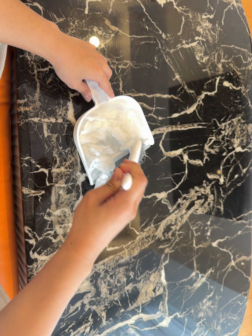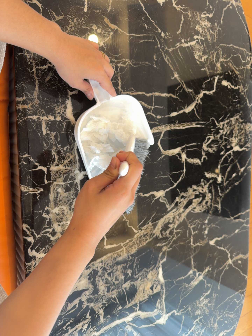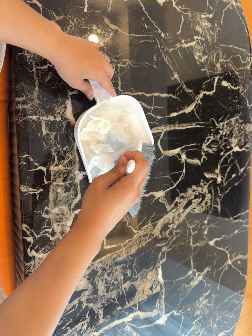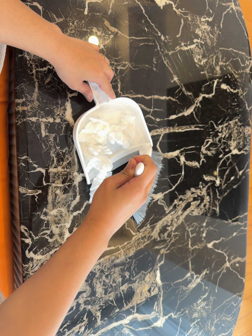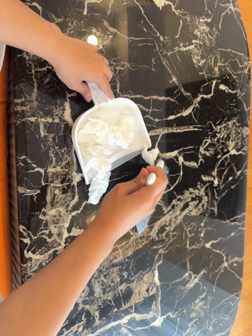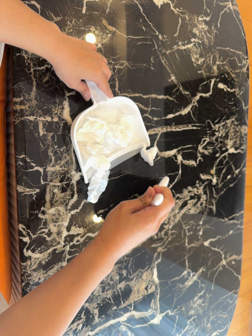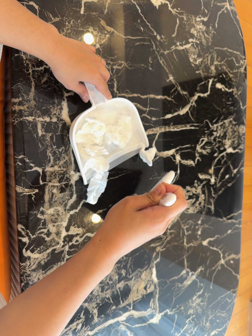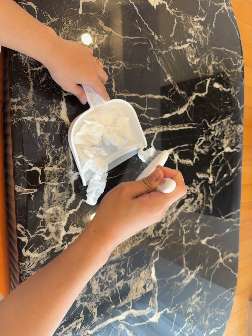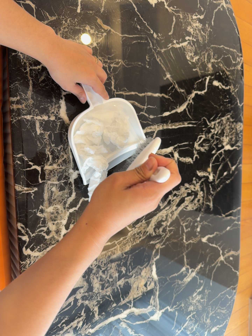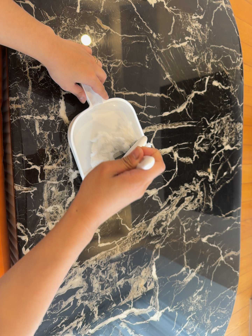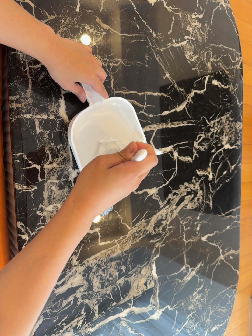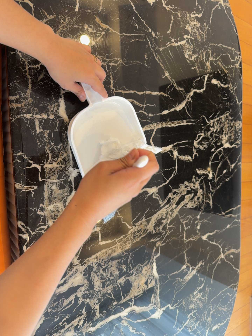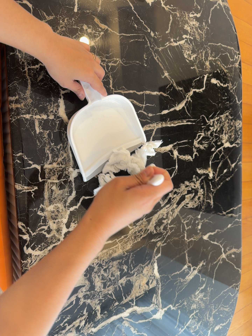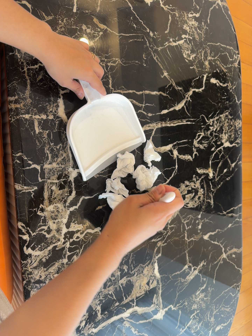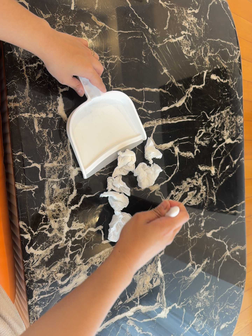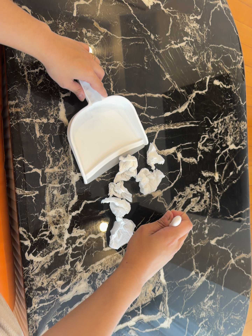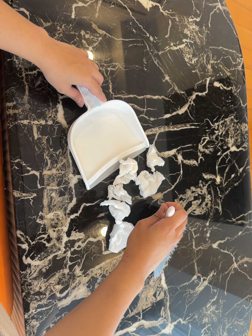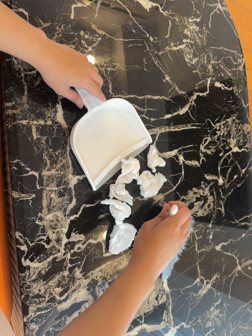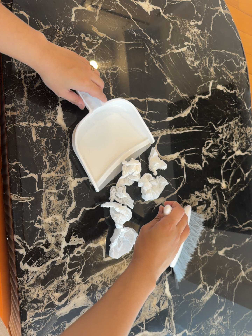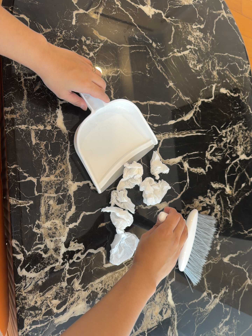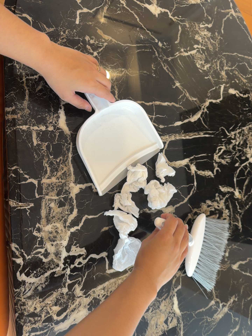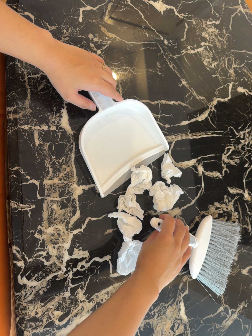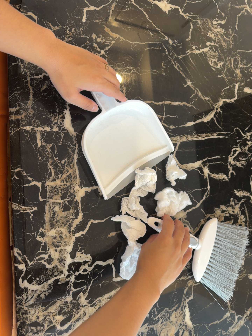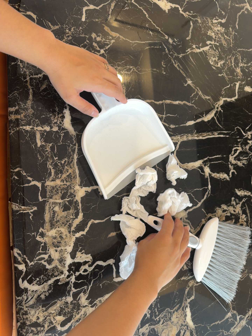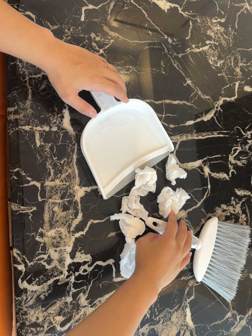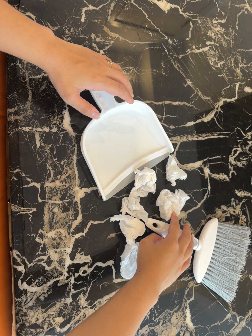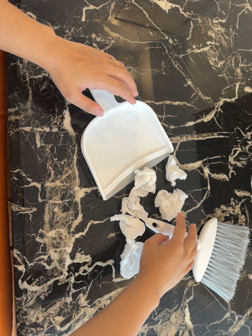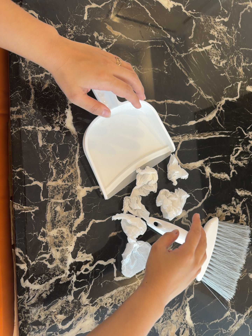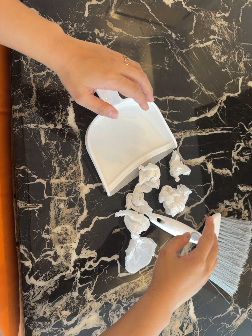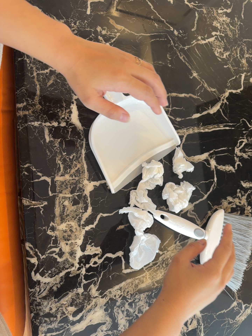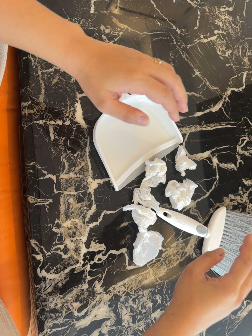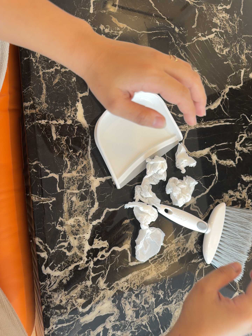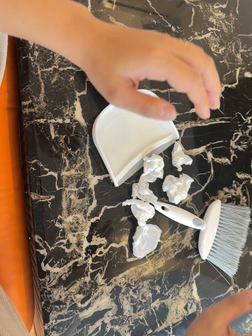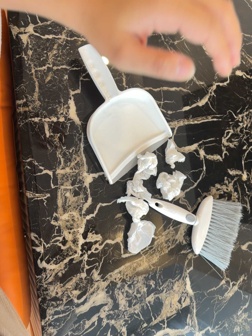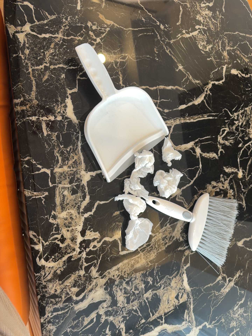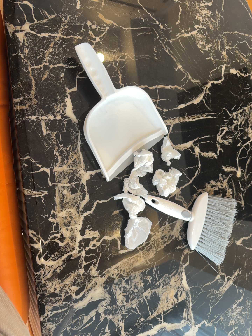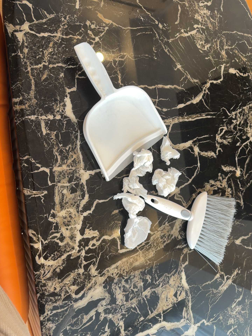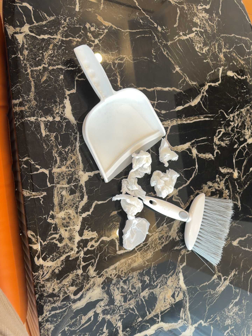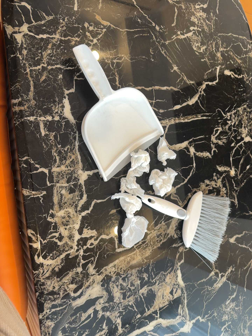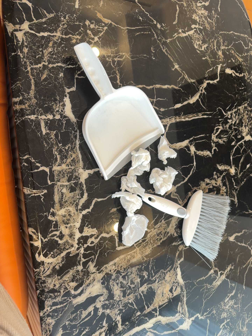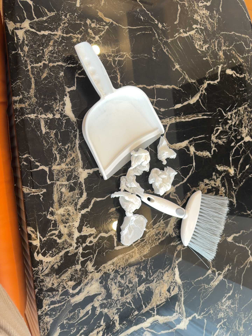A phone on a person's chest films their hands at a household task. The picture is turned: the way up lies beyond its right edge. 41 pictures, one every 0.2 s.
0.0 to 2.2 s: The camera shifts only a little, or ends up much as it began.
2.2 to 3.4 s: The camera shifts only a little, or ends up much as it began.
3.4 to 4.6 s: The camera travels forward, about 6 cm, so what stands in front looms larger.
4.6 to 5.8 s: The camera keeps its place and its aim.
5.8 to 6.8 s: The camera shifts only a little, or ends up much as it began.
6.8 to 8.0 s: The camera keeps its place and its aim.
The film runs backward here.
